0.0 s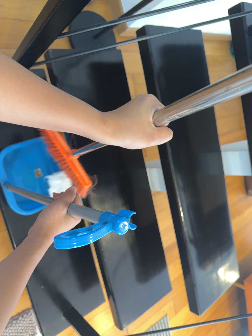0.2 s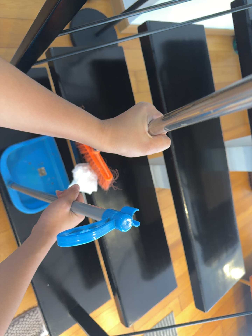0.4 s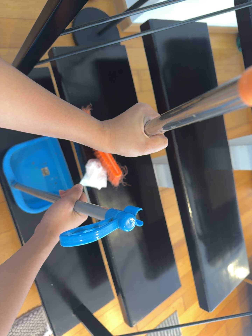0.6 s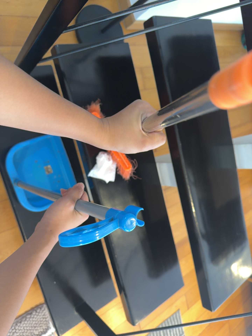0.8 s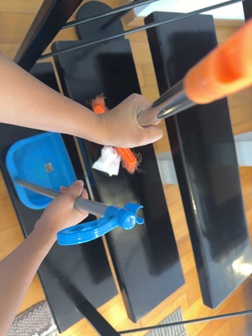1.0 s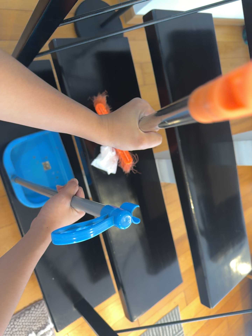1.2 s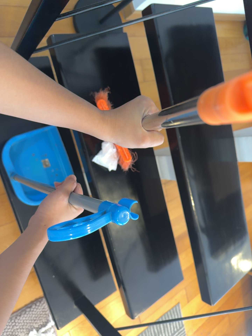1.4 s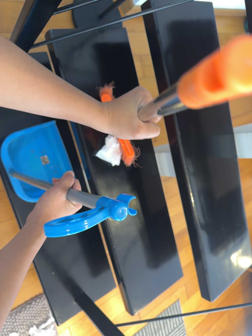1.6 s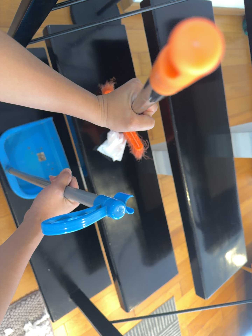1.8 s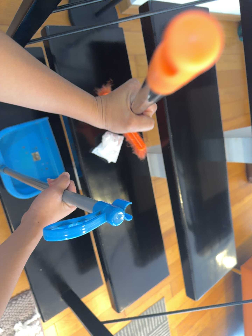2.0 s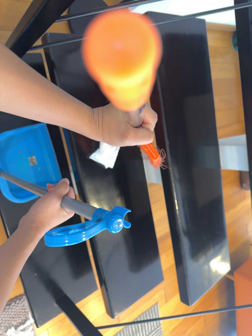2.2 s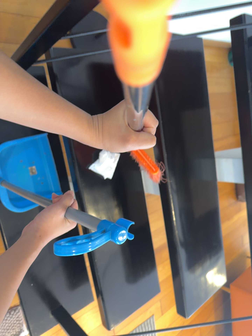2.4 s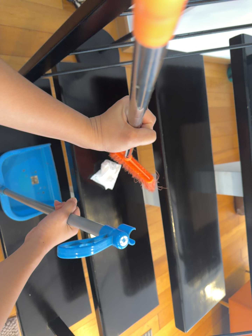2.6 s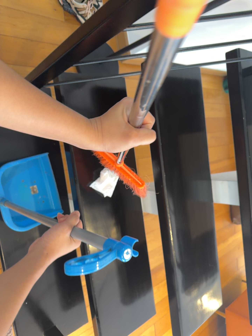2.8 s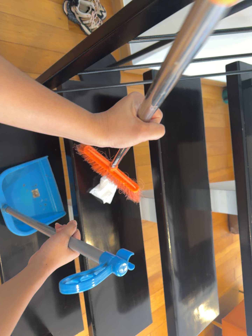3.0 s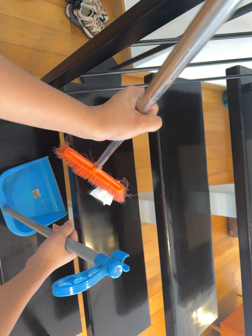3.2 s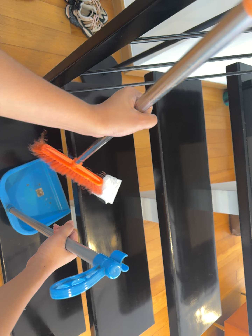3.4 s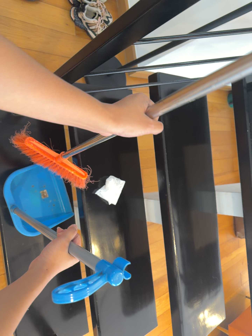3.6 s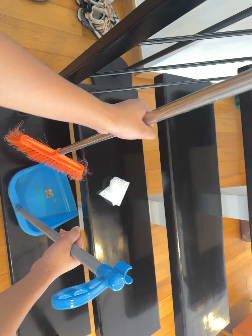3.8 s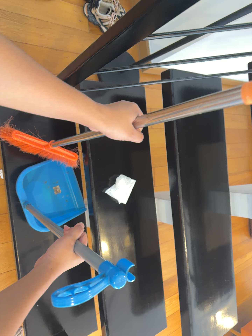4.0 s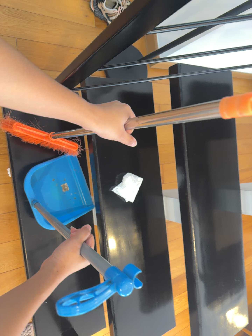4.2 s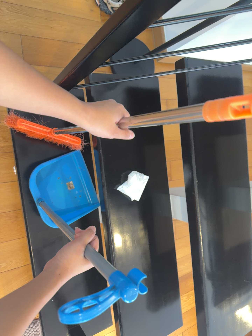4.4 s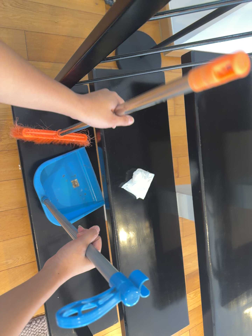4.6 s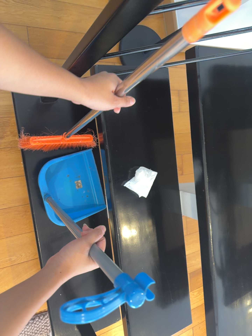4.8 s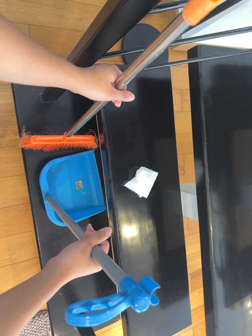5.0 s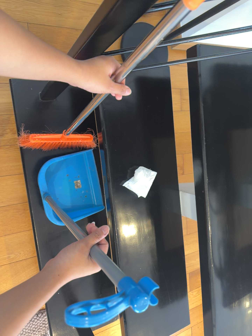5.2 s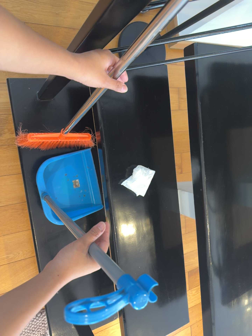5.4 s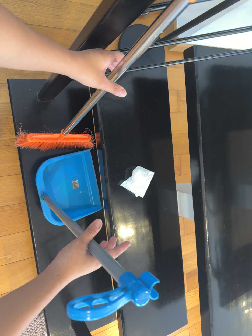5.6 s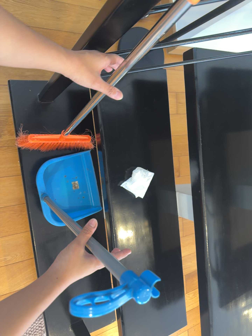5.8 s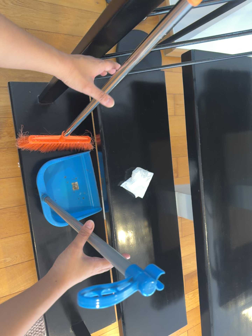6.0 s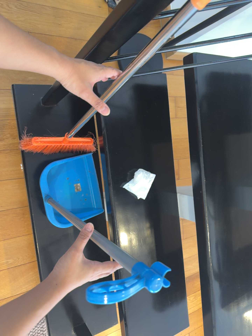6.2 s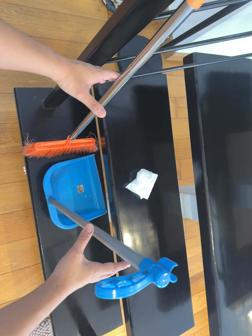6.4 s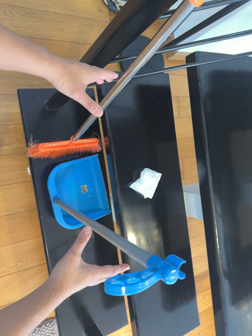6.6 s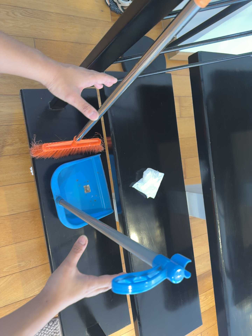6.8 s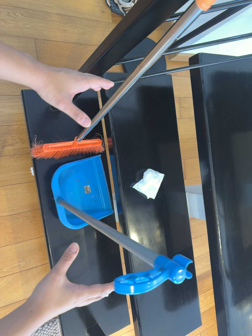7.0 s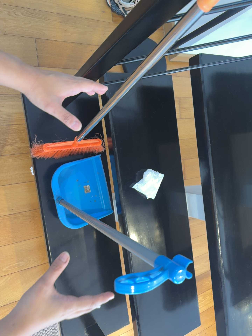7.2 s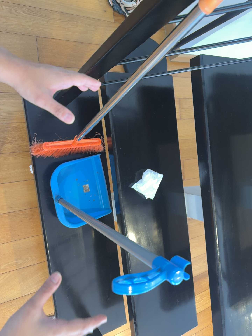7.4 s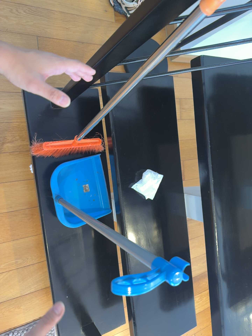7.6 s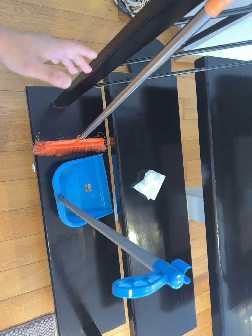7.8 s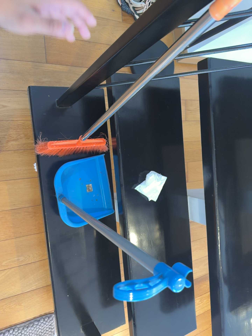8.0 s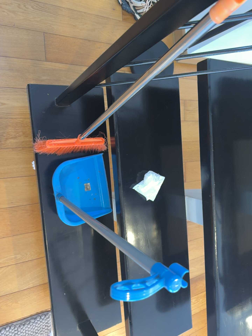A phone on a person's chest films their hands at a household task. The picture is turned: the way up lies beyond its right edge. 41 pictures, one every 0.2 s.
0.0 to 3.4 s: The camera shifts only a little, or ends up much as it began.
3.4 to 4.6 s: The camera pans to its left by about 10 degrees. It travels forward and to its right, about 10 cm, so what stands in front looms larger.
4.6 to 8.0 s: The camera shifts only a little, or ends up much as it began.
The film runs backward here.
